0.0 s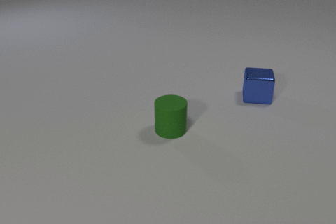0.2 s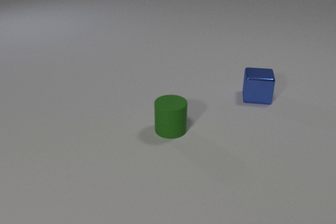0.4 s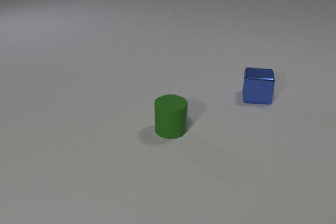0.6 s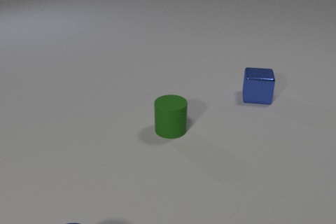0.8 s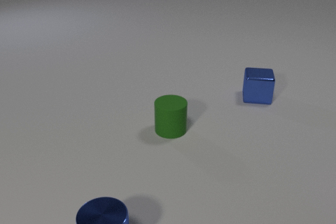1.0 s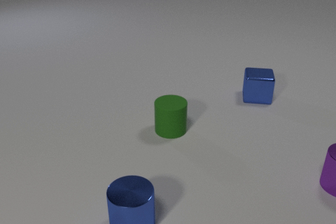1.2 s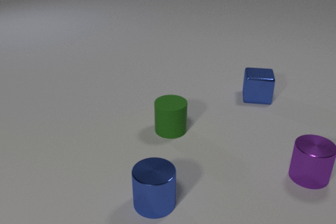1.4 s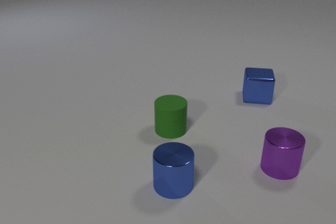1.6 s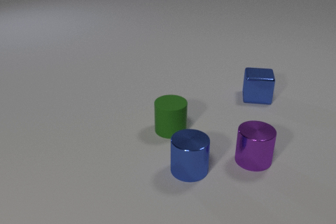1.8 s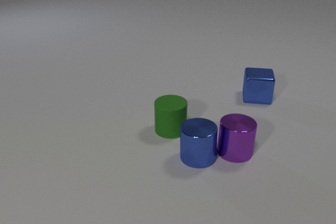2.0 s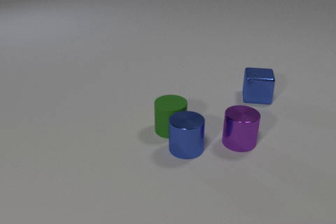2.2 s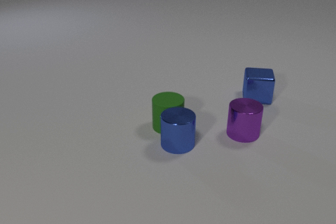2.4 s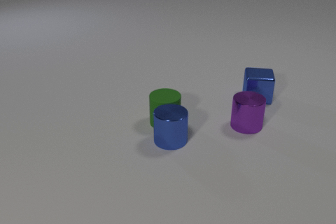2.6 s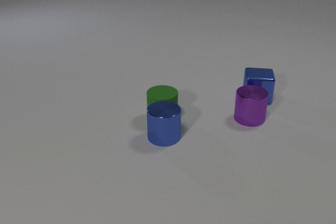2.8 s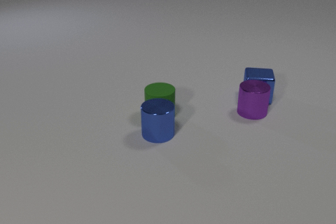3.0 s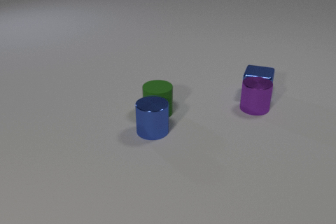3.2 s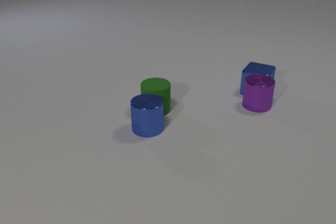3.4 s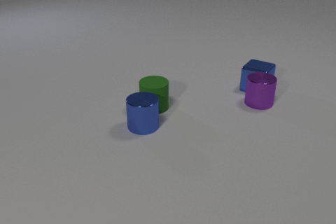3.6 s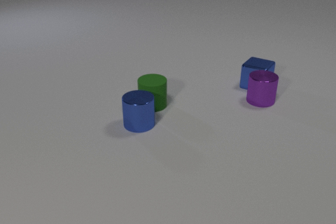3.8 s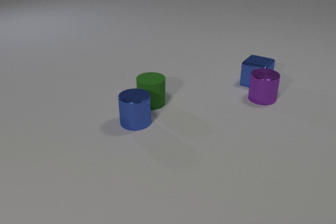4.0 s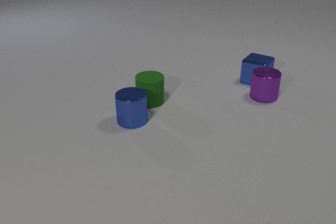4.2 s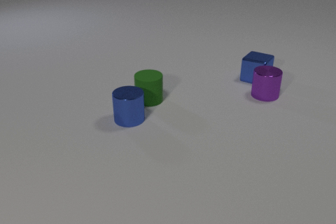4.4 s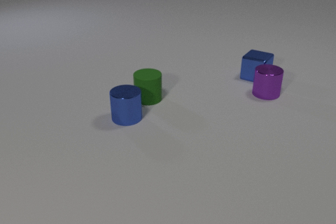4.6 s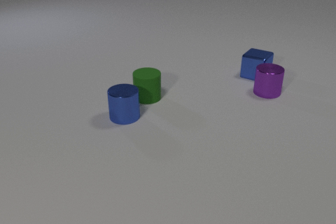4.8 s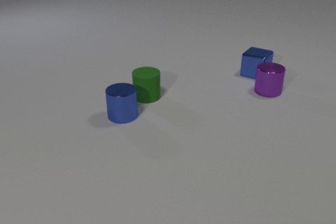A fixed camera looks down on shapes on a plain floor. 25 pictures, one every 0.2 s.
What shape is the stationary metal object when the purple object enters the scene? cube.
Are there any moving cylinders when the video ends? yes.
How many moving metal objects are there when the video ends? 3.
0.0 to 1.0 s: The blue metal cylinder comes in at the bottom edge, slides to the right and away from the camera. The purple metal cylinder comes in at the right edge, slides to the left.
1.0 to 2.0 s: The blue metal cylinder slides away from the camera and to the right. The purple metal cylinder slides to the left and away from the camera. The blue metal cylinder and the purple metal cylinder collide.
2.0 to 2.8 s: The blue metal cylinder slides to the left and away from the camera. The purple metal cylinder slides away from the camera. The green rubber cylinder slides away from the camera. The blue metal cylinder and the green rubber cylinder collide.
2.8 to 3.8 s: The blue metal cylinder slides away from the camera and to the left. The purple metal cylinder slides away from the camera. The green rubber cylinder slides away from the camera. The blue metal cube slides away from the camera, spins clockwise seen from above by about 15 degrees, its near face sliding to the left. The purple metal cylinder and the blue metal cube collide.
3.8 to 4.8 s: The blue metal cylinder slides away from the camera and to the left. The purple metal cylinder slides away from the camera. The green rubber cylinder slides away from the camera. The blue metal cube slides away from the camera.
